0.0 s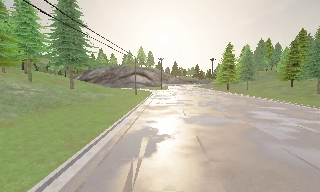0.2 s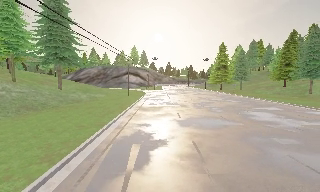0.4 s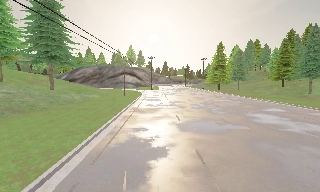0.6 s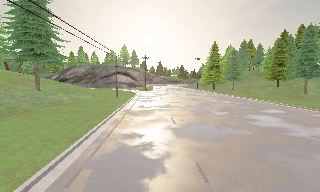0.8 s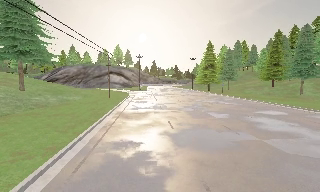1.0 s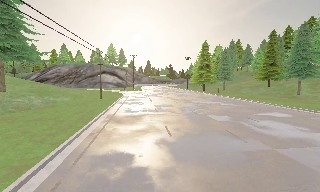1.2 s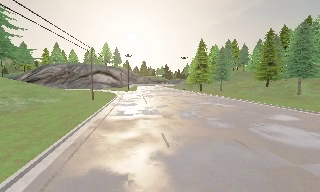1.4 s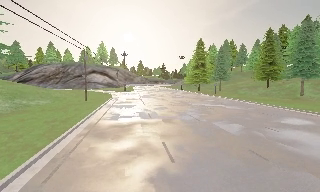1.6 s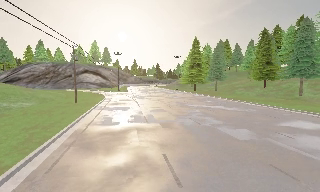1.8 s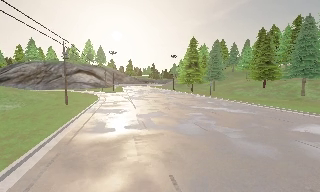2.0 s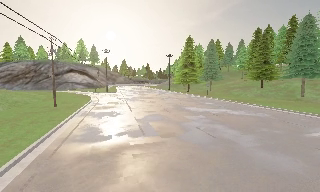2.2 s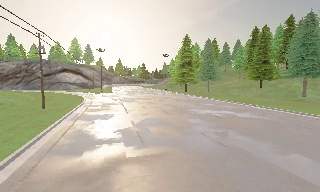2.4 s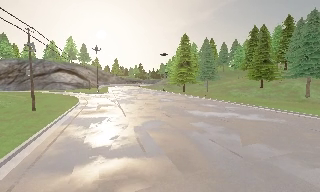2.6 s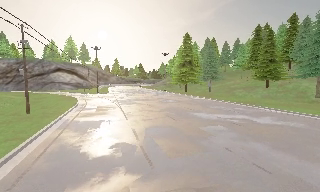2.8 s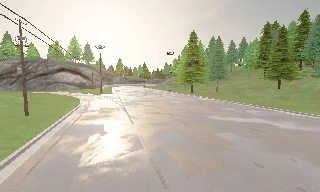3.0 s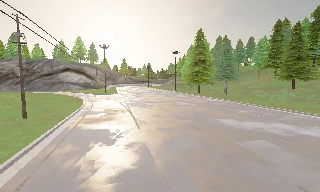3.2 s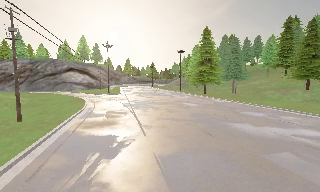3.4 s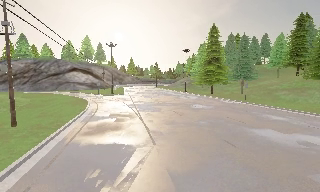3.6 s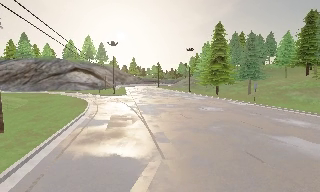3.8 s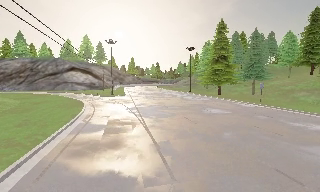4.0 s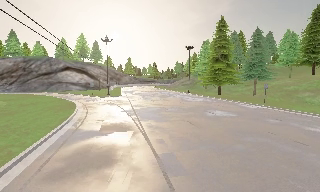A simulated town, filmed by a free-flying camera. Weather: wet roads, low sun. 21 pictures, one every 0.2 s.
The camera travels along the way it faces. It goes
forward.
0.0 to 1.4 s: The scene slides to the left, as the camera pans about 10 degrees to its right. It travels forward, about 8 m, so what stands in front looms larger.
1.4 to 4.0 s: The camera travels forward, about 17 m, so what stands in front looms larger.
The film runs forward here.
